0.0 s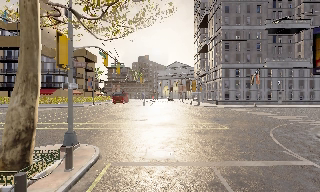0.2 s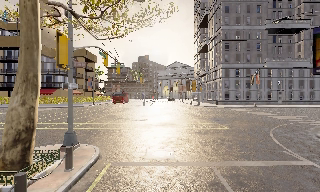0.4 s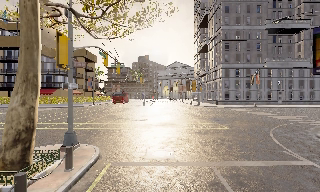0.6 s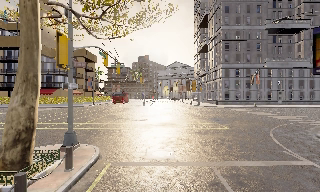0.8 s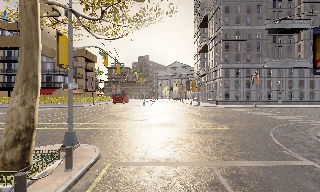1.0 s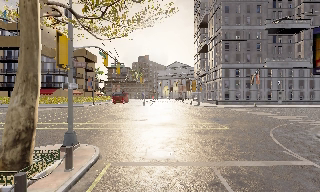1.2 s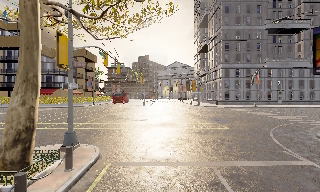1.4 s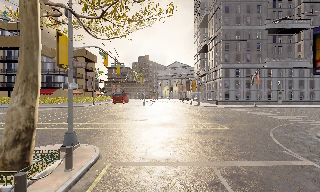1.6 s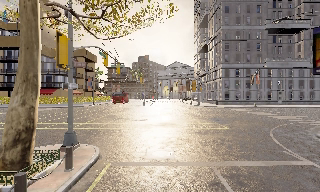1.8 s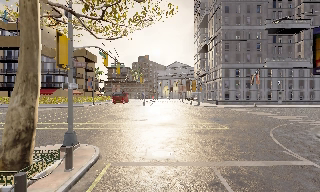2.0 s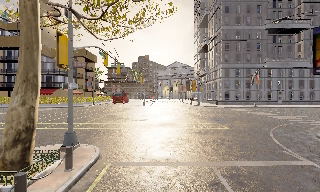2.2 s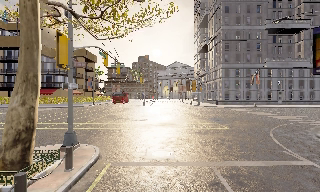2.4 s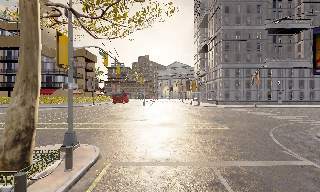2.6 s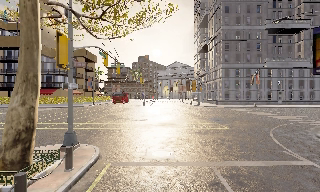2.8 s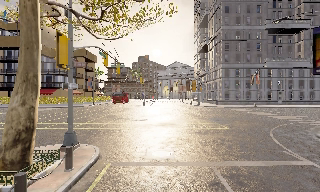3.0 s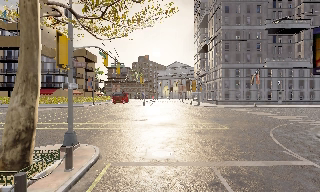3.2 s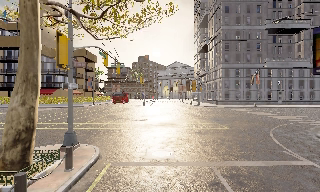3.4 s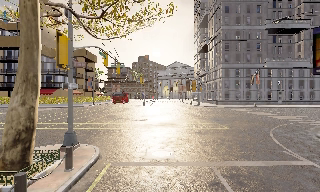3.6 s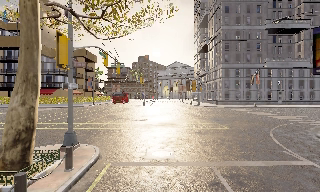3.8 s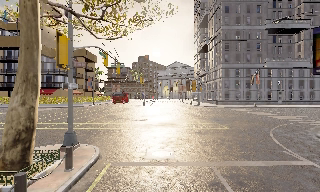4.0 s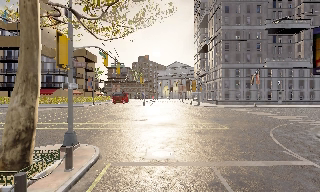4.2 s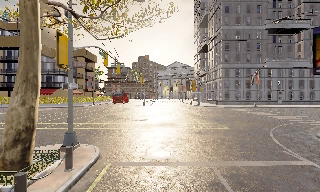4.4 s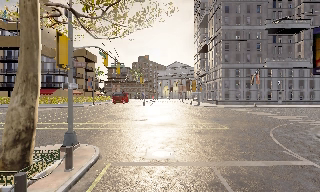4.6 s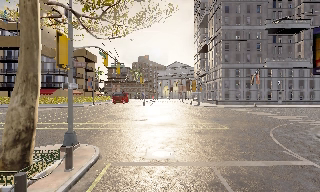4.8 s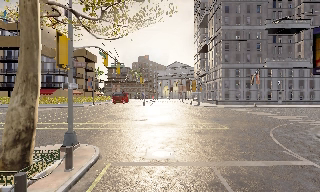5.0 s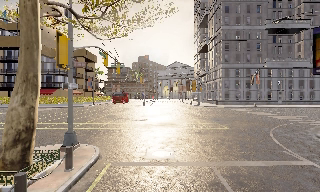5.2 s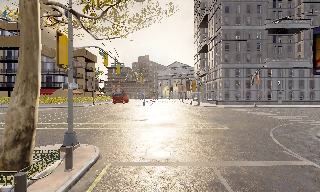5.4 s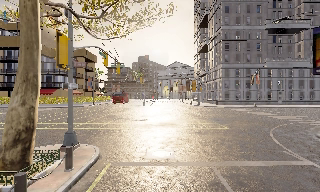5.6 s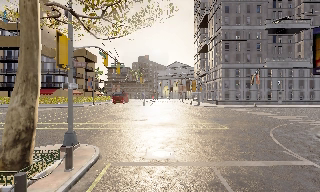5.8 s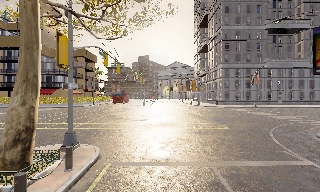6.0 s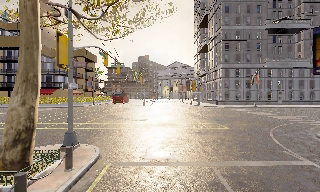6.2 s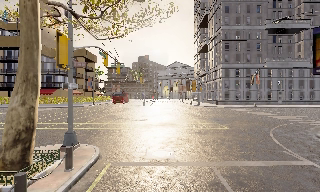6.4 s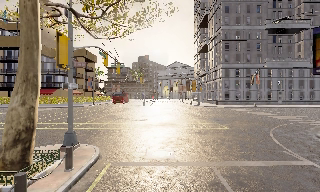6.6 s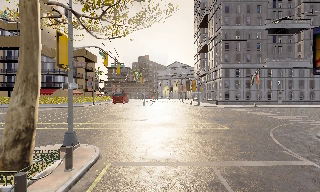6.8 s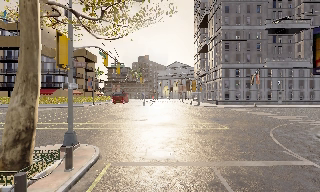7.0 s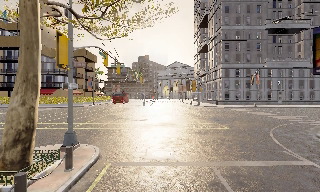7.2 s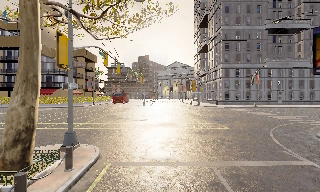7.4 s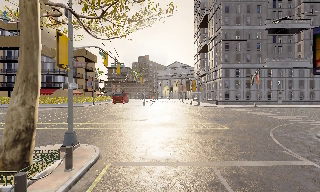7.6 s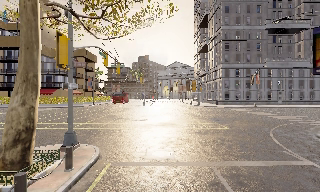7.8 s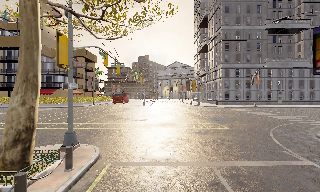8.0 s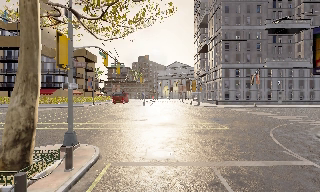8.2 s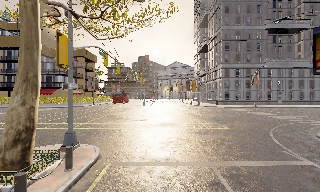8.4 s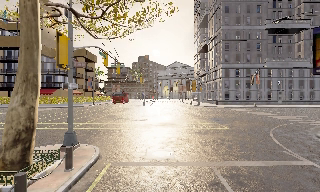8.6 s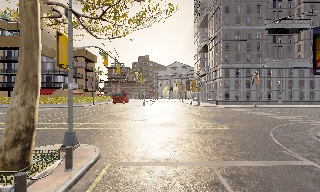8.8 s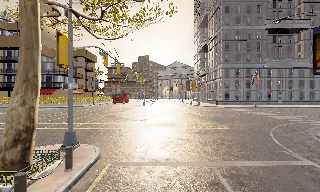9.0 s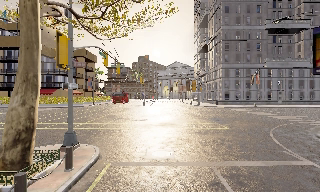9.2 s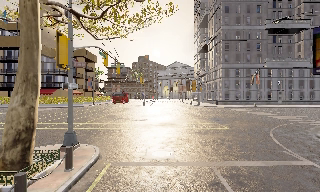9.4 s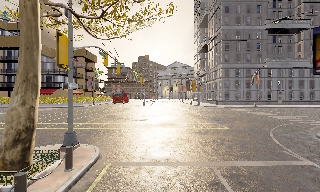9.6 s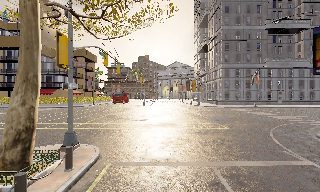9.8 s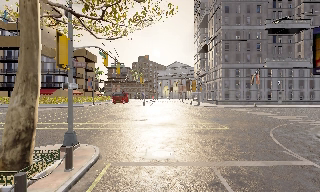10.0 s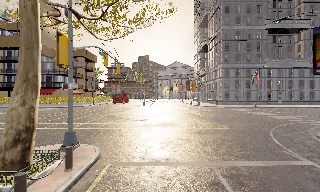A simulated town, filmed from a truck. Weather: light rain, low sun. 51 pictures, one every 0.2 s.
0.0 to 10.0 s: The camera keeps its place and its aim.
The film runs forward here.
